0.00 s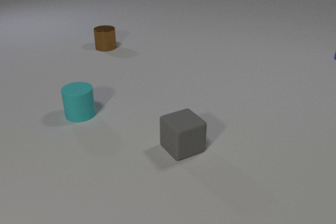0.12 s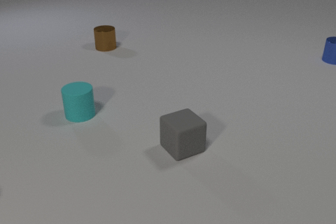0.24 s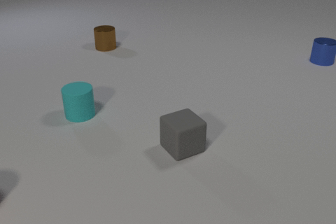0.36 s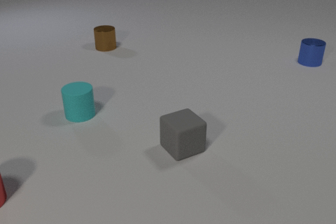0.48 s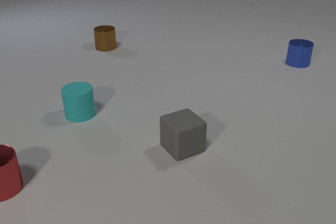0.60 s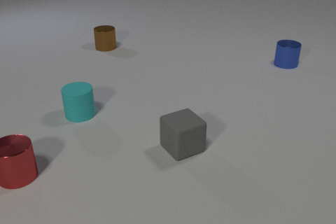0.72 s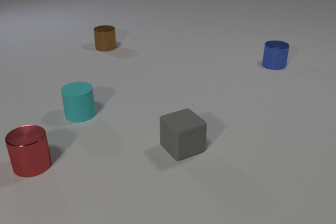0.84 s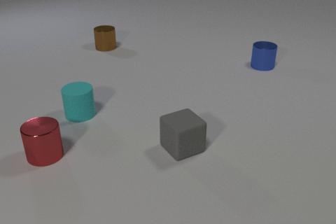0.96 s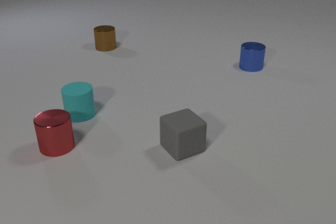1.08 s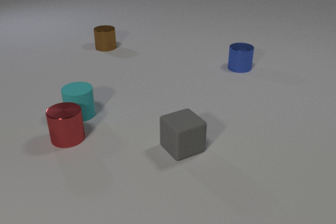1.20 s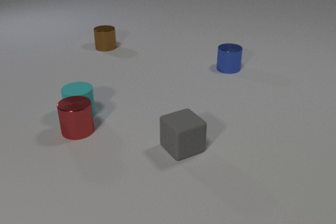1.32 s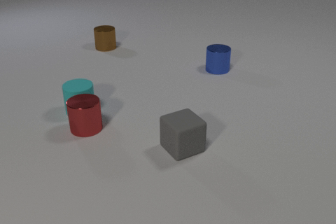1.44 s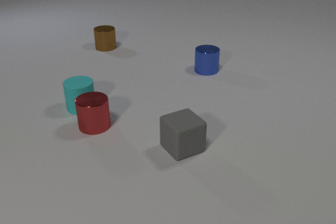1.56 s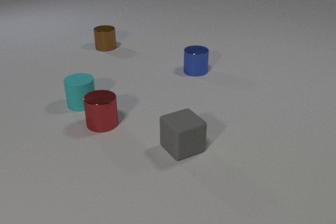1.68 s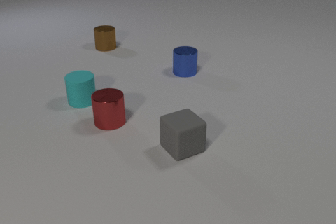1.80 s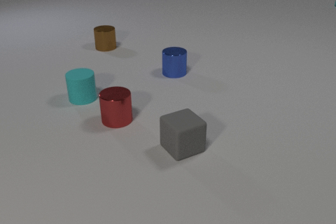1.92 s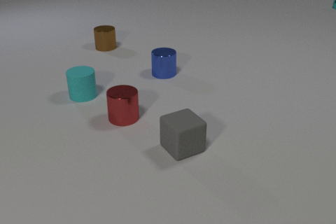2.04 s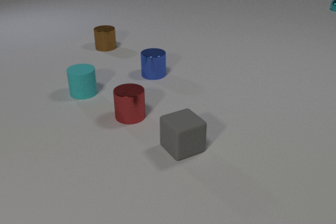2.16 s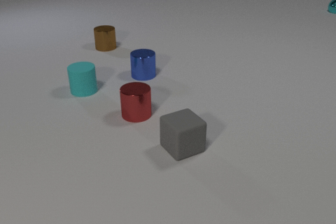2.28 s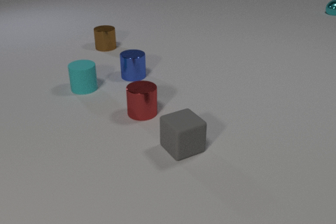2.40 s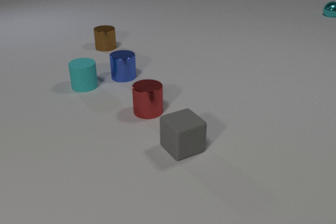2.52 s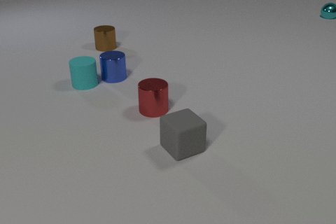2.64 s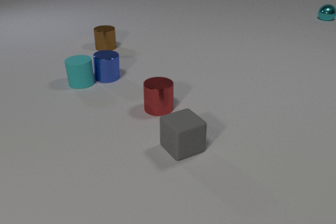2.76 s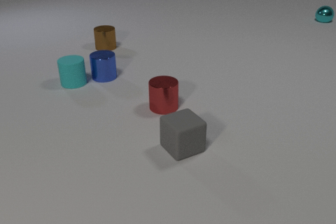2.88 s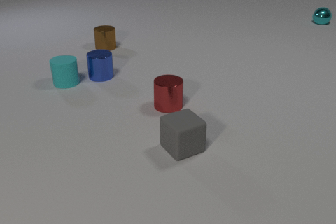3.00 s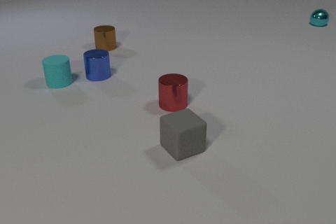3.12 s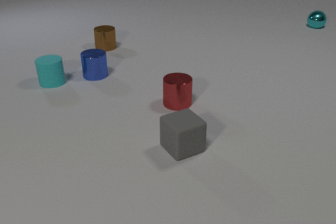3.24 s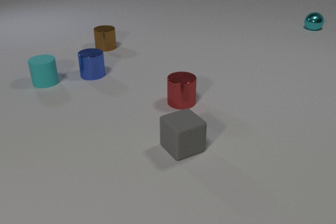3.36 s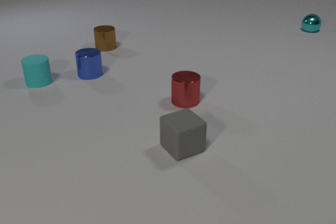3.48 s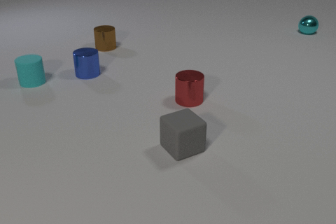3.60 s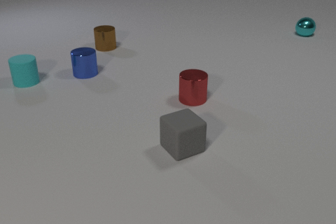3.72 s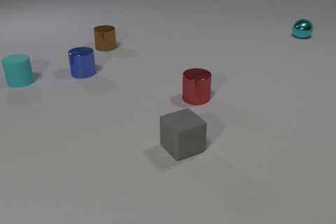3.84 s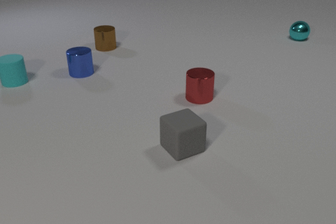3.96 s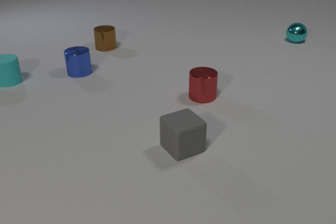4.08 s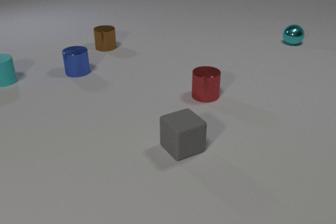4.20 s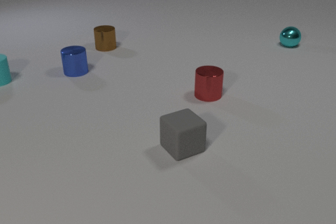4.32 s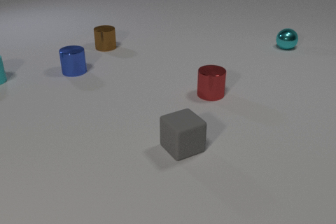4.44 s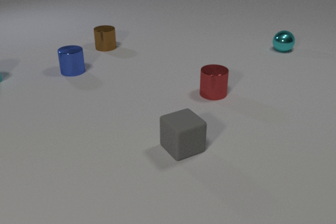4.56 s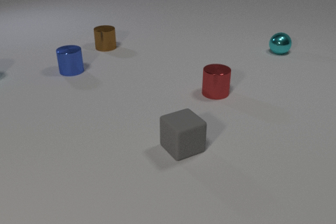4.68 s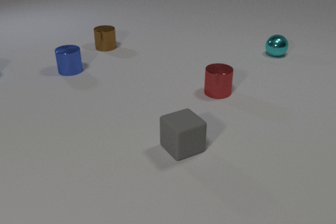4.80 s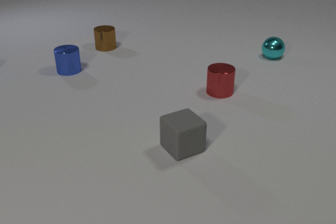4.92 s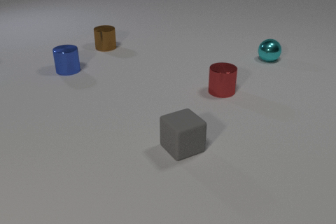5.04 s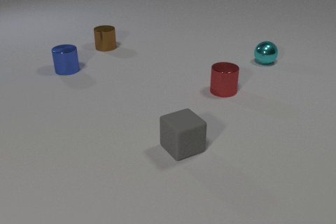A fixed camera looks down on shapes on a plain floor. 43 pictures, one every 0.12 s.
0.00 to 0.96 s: The red metal cylinder comes in at the left edge, slides to the right and away from the camera. The blue metal cylinder slides to the left and toward the camera.
0.96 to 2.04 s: The red metal cylinder slides to the right and away from the camera. The cyan rubber cylinder slides away from the camera. The cyan metal sphere comes in at the right edge, rolls toward the camera. The blue metal cylinder slides to the left. The red metal cylinder and the cyan rubber cylinder collide.
2.04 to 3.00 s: The red metal cylinder slides to the right and away from the camera. The cyan rubber cylinder slides away from the camera and to the left. The cyan metal sphere rolls toward the camera. The blue metal cylinder slides to the left. The cyan rubber cylinder and the blue metal cylinder collide.
3.00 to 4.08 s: The red metal cylinder slides to the right and away from the camera. The cyan rubber cylinder slides to the left and away from the camera. The cyan metal sphere rolls toward the camera. The blue metal cylinder slides to the left and away from the camera.
4.08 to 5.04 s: The red metal cylinder slides to the right and away from the camera. The cyan rubber cylinder slides to the left and away from the camera, leaves at the left edge. The cyan metal sphere rolls toward the camera and to the left. The blue metal cylinder slides to the left and away from the camera.
What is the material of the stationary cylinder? metal.
How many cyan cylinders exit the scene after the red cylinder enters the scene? 1.
What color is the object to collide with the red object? cyan.
